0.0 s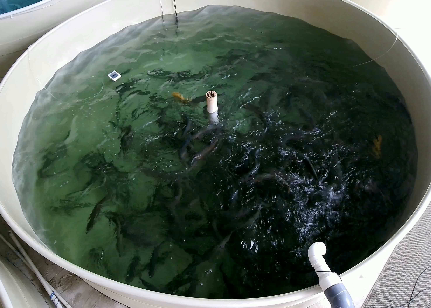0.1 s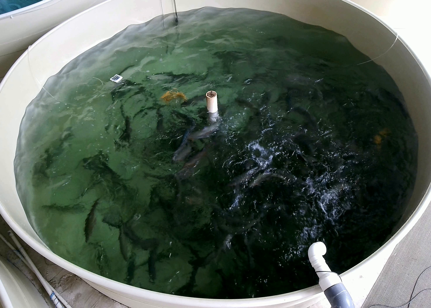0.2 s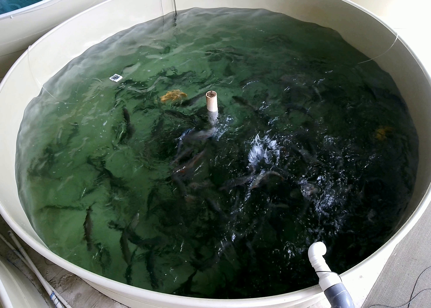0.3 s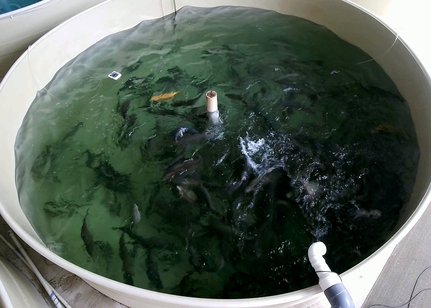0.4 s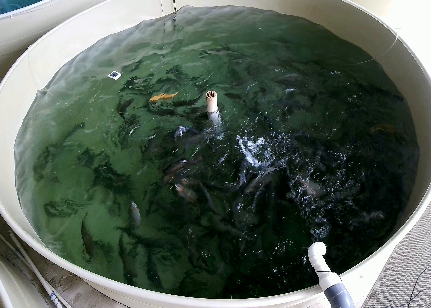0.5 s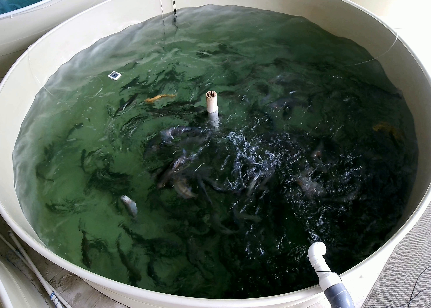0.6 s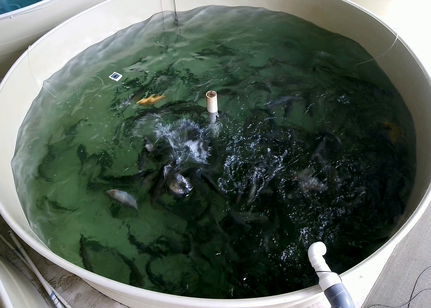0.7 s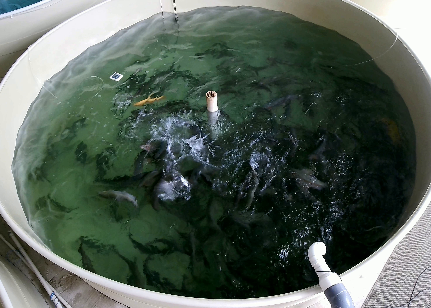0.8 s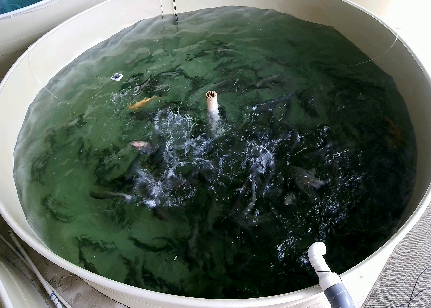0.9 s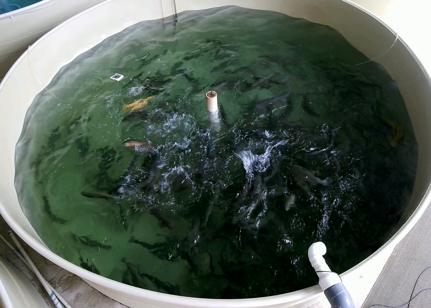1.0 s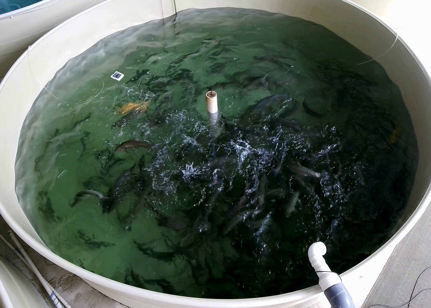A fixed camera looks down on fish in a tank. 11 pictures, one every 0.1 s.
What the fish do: Strong feeding.
